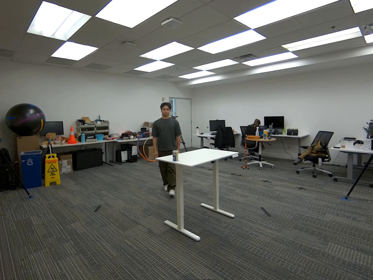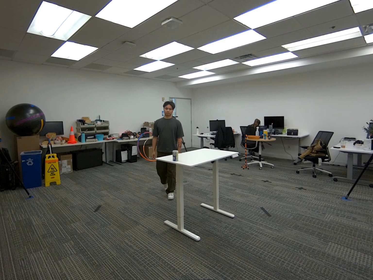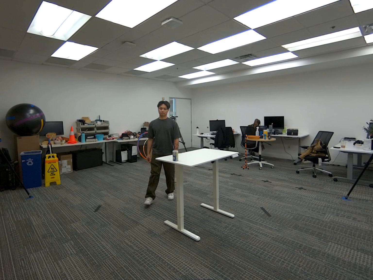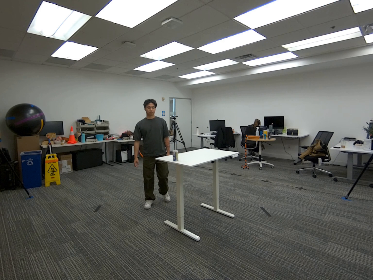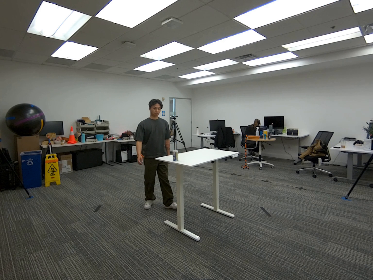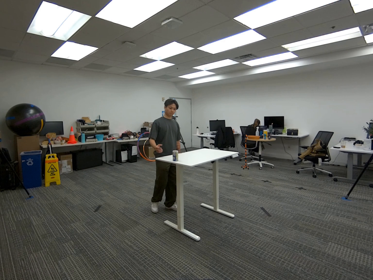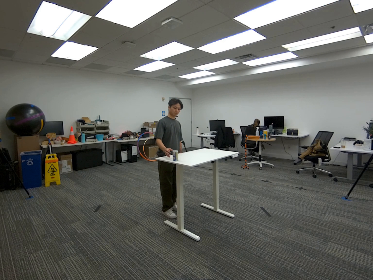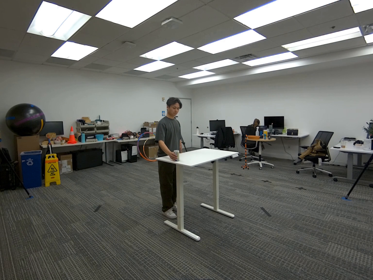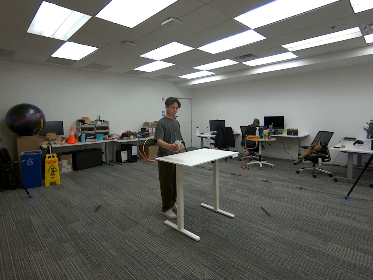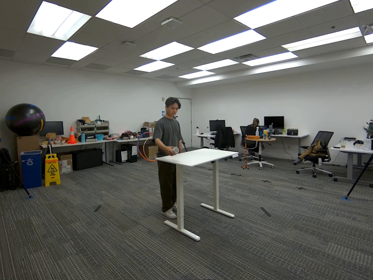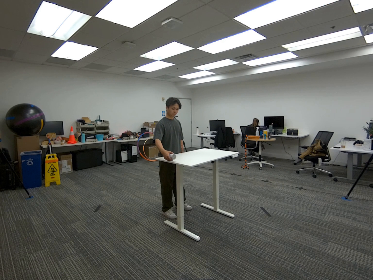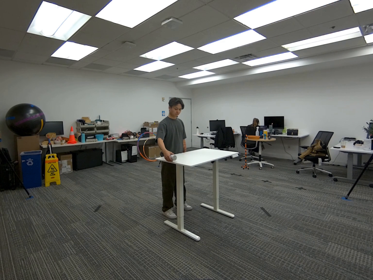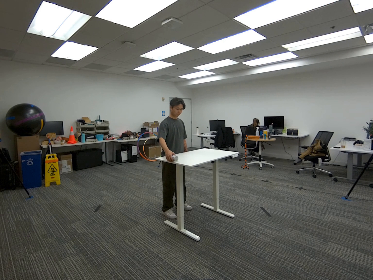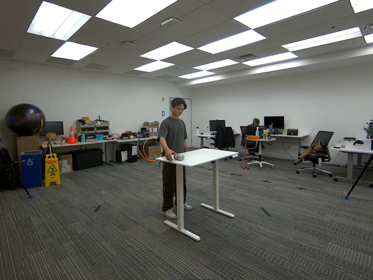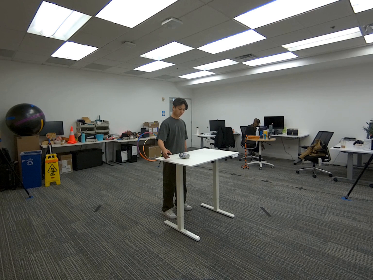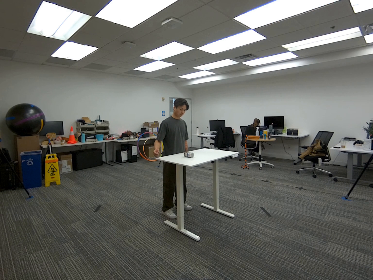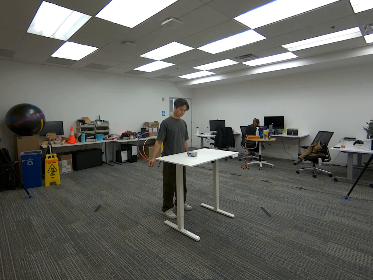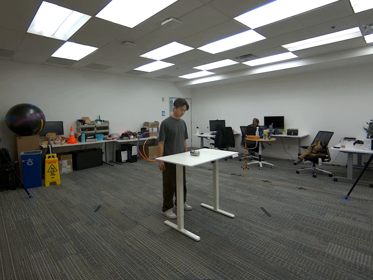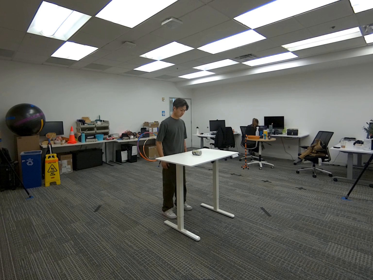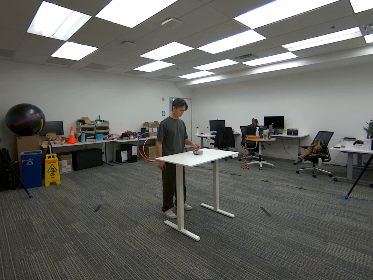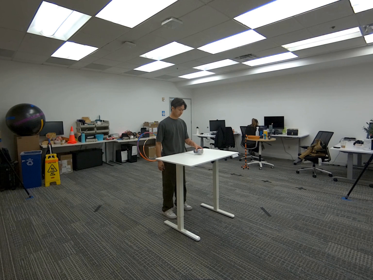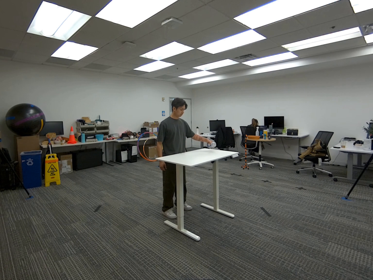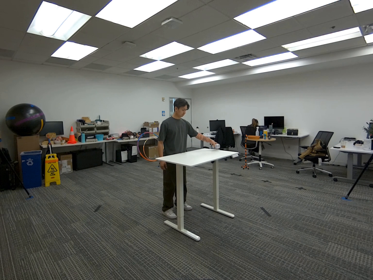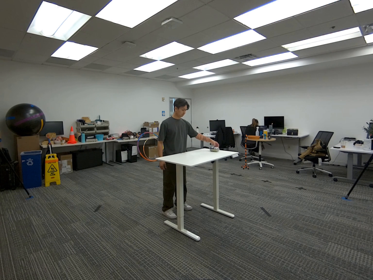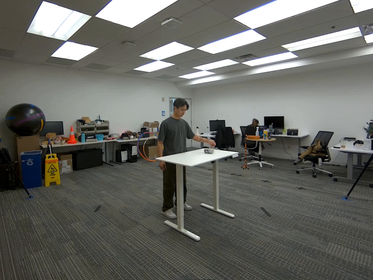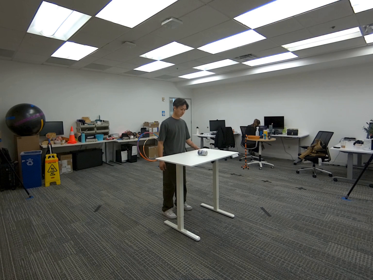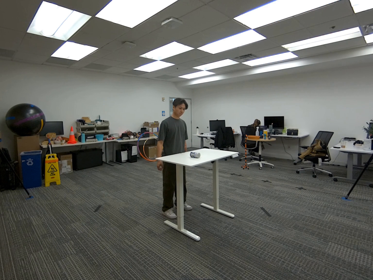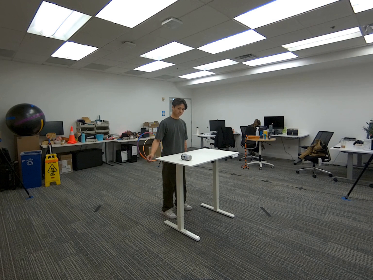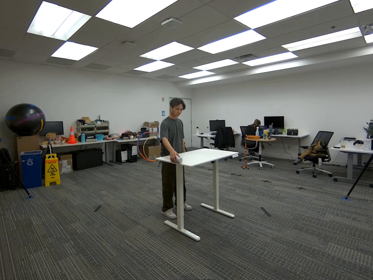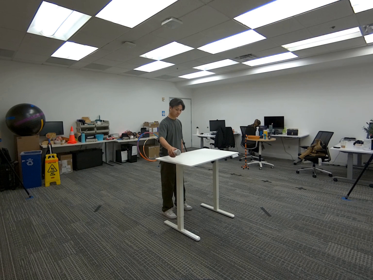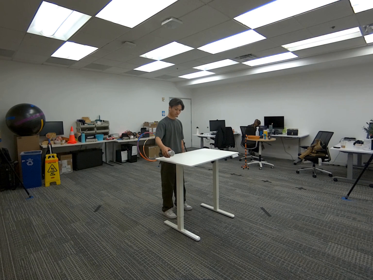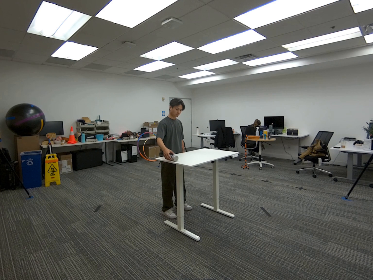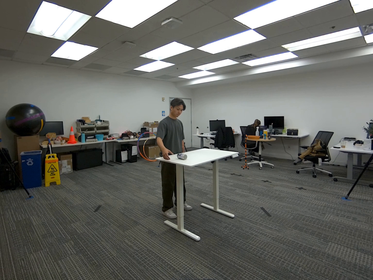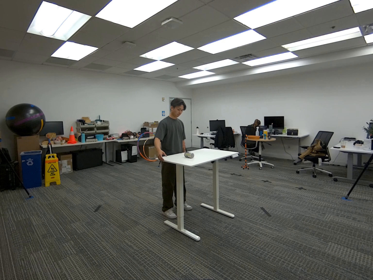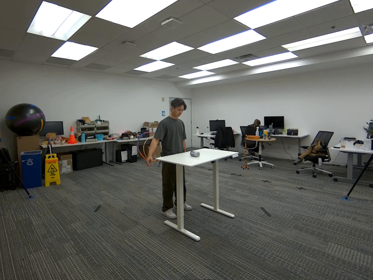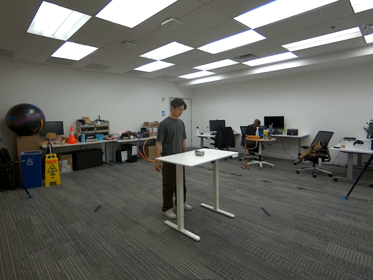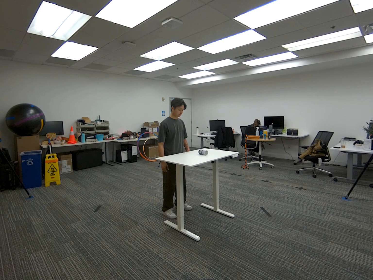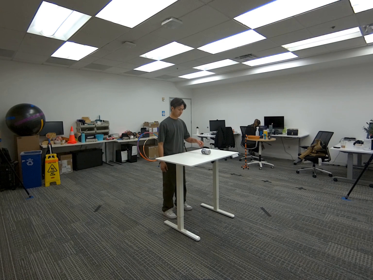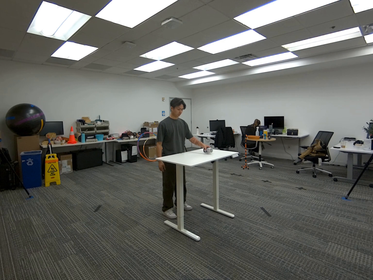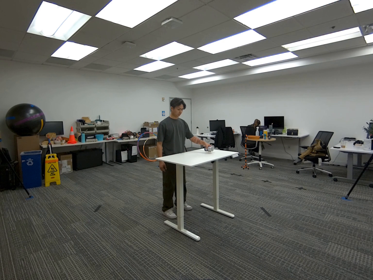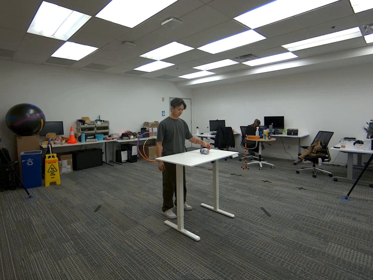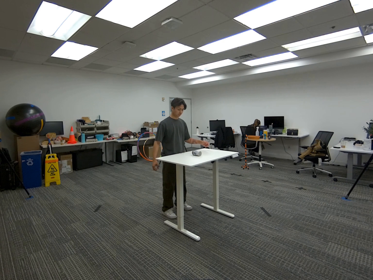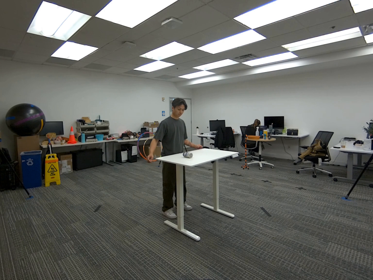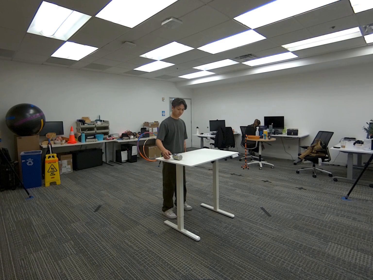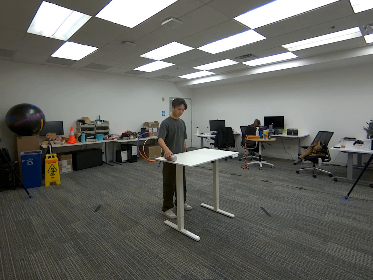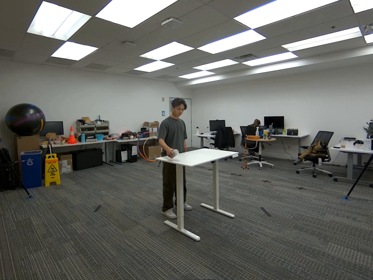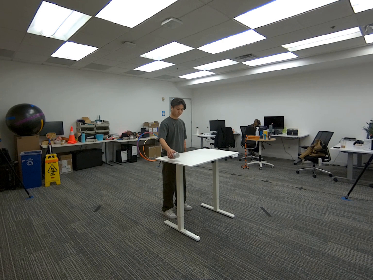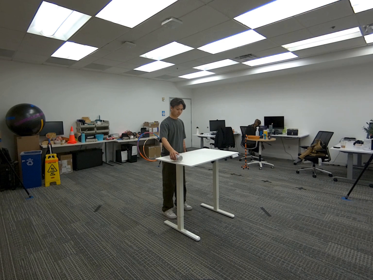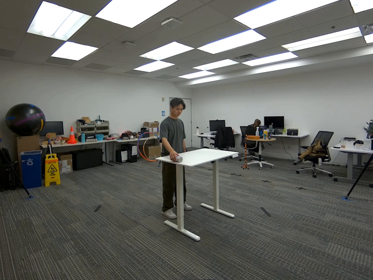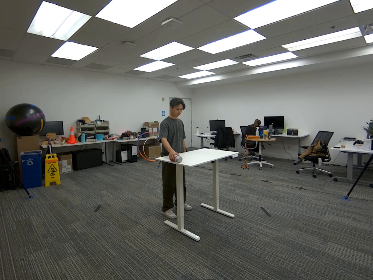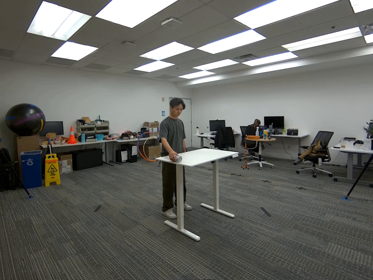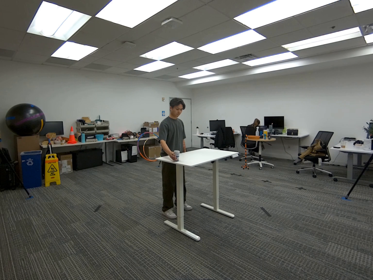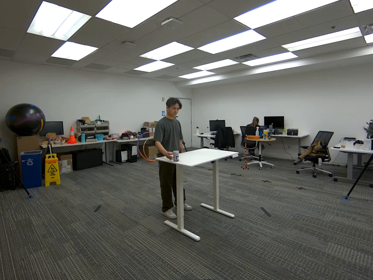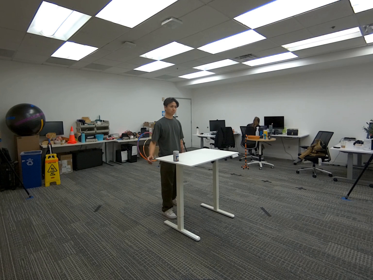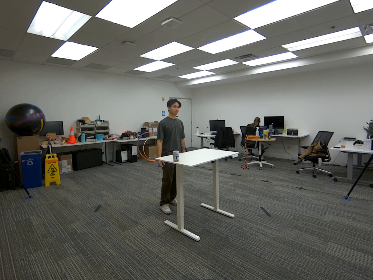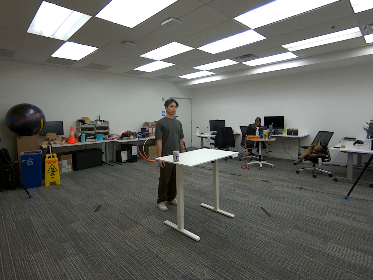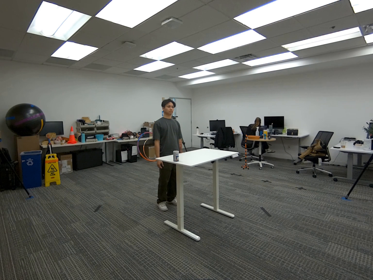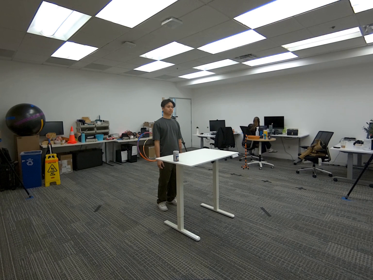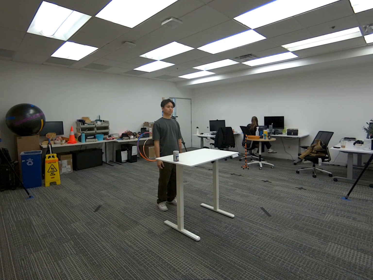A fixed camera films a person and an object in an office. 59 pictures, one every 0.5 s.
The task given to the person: Walk over to the white desk and place the soup can on its side and roll to the other side of white desk and then set up right.
